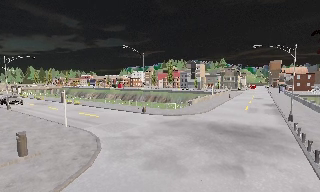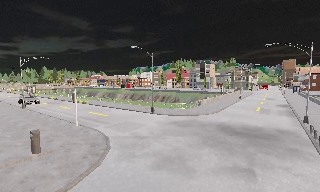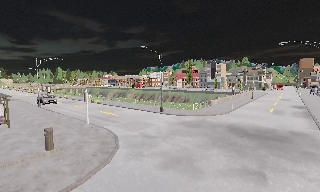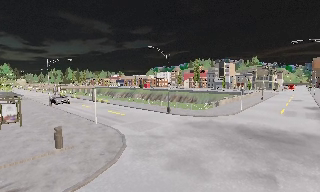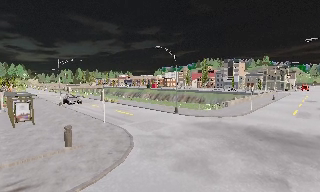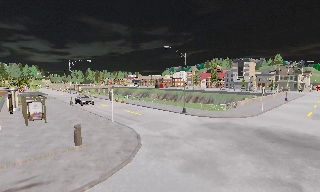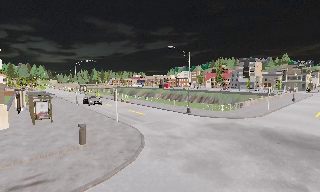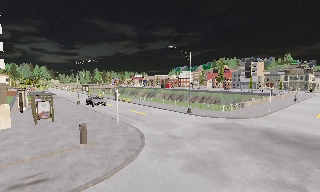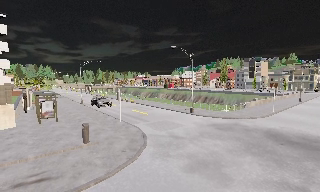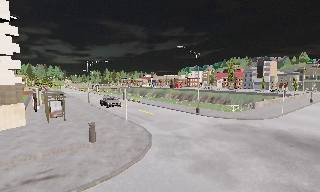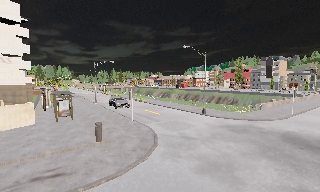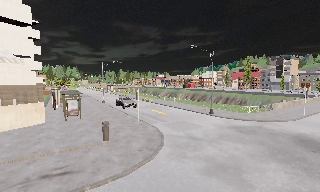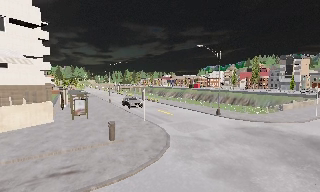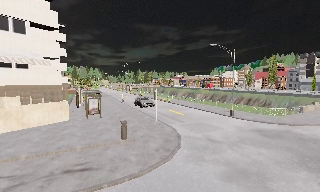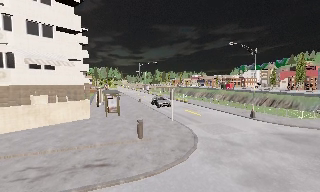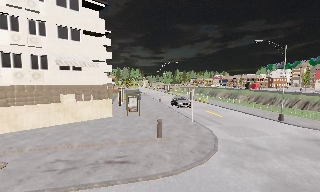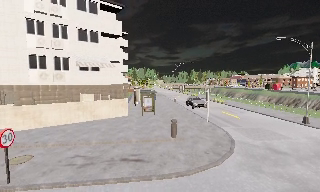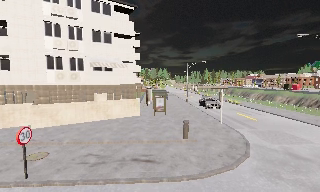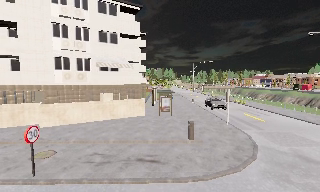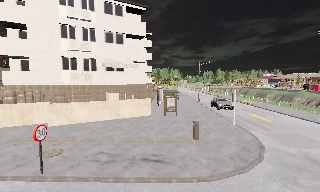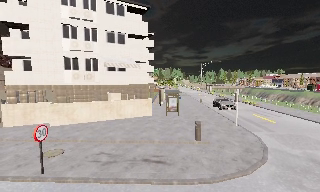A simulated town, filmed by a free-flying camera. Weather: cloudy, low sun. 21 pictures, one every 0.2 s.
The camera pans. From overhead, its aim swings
counterclockwise.
The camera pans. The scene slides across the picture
to the right.
0.0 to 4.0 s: The camera pans to its left, which is counterclockwise from overhead, by about 60 degrees. It travels to its right, about 1 m.
The film runs forward here.
